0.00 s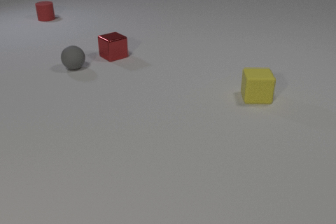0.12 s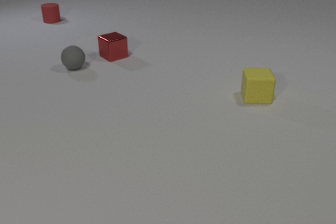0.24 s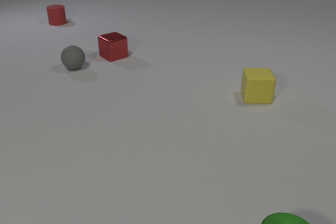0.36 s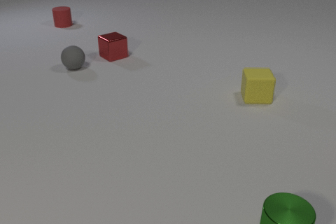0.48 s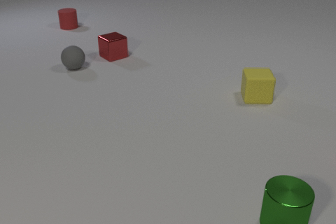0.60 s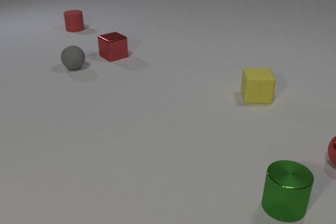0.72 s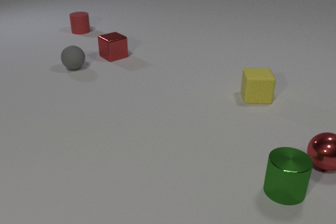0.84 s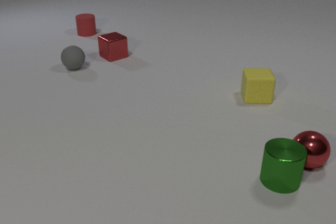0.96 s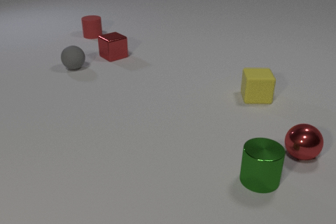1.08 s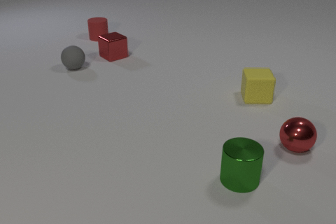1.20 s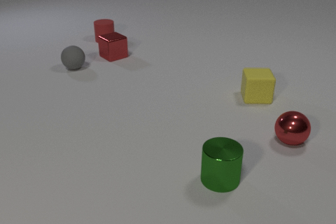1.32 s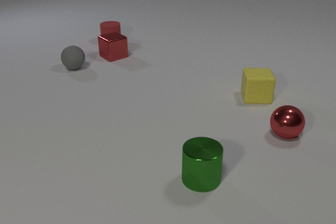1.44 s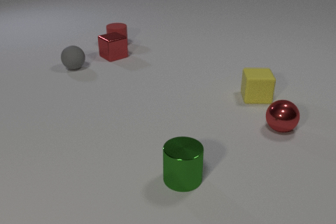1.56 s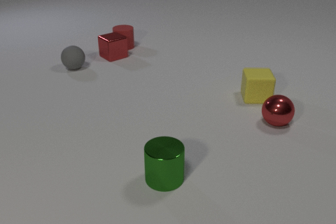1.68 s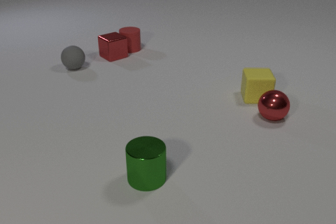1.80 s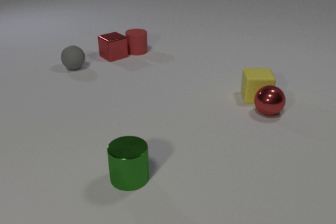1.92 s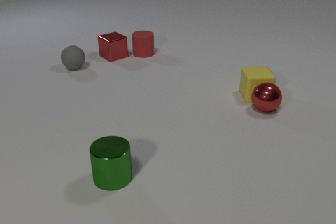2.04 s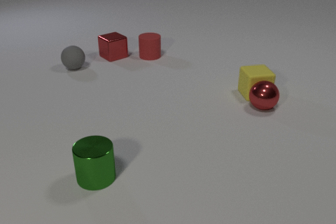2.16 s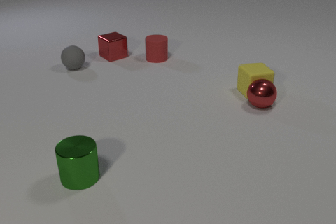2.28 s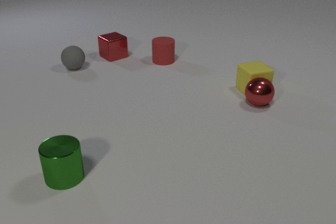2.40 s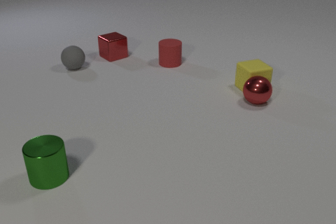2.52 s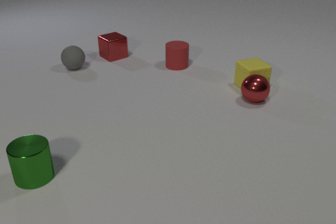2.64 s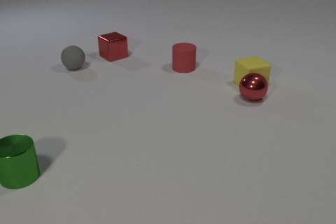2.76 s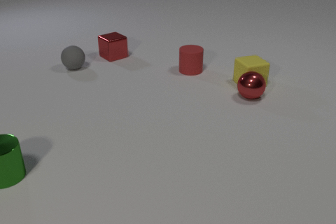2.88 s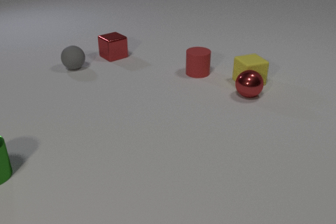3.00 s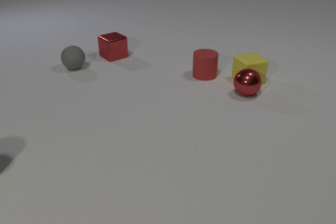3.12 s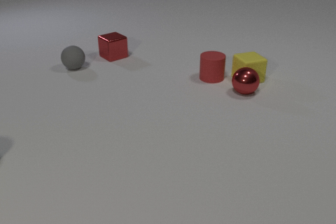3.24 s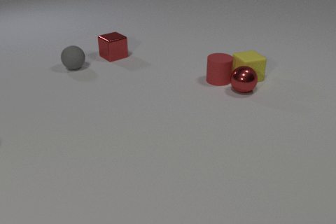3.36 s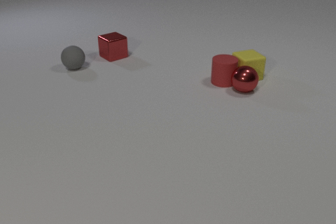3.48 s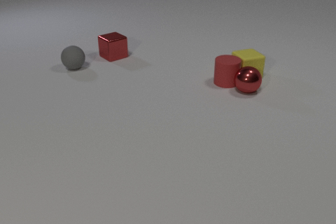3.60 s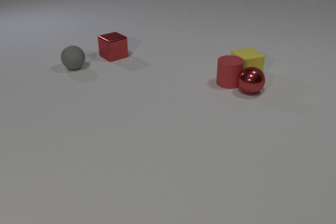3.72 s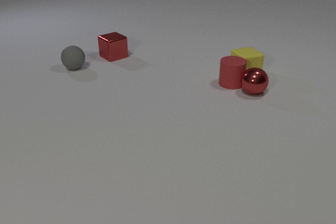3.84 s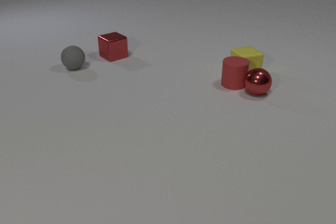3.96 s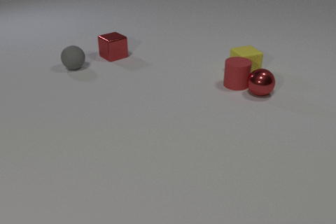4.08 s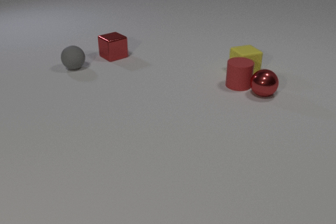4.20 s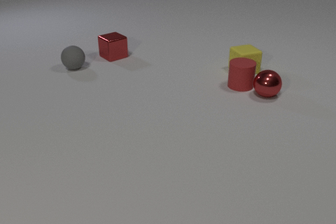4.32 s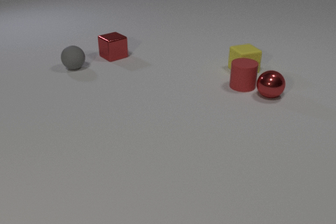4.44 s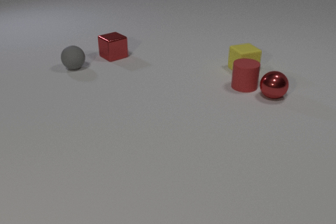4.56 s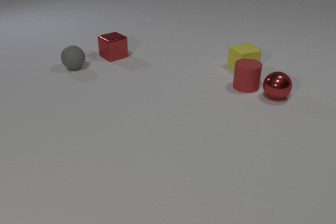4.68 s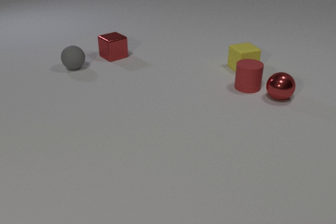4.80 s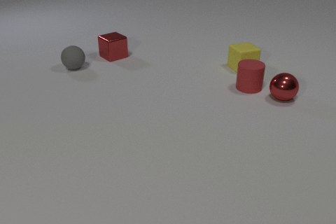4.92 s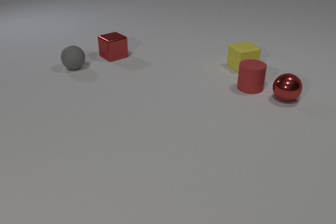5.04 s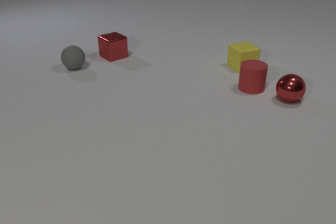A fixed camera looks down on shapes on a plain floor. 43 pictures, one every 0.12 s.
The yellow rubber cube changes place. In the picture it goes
away from the camera.
0.00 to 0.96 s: The green metal cylinder comes in at the bottom edge, slides away from the camera. The red metal sphere comes in at the right edge, rolls to the left. The red rubber cylinder slides toward the camera and to the right. The green metal cylinder and the red metal sphere collide.
0.96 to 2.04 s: The green metal cylinder slides to the left. The red metal sphere rolls away from the camera and to the left. The yellow rubber cube slides away from the camera. The red rubber cylinder slides toward the camera and to the right. The red metal sphere and the yellow rubber cube collide.
2.04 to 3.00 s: The green metal cylinder slides to the left, leaves at the left edge. The red metal sphere rolls away from the camera and to the left. The yellow rubber cube slides away from the camera. The red rubber cylinder slides to the right and toward the camera.
3.00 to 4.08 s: The red metal sphere rolls to the right. The yellow rubber cube slides away from the camera. The red rubber cylinder slides to the right and toward the camera. The red metal sphere and the red rubber cylinder collide.
4.08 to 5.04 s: The red metal sphere rolls to the right. The yellow rubber cube slides away from the camera. The red rubber cylinder slides to the right.
What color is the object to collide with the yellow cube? red.
What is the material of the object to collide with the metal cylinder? metal.
Are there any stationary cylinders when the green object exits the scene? no.
